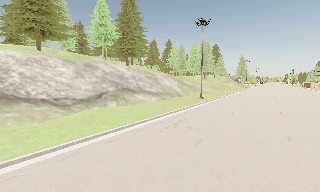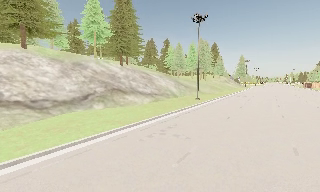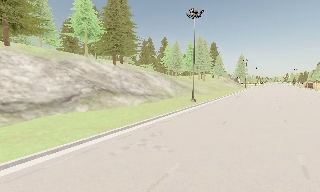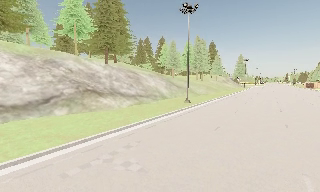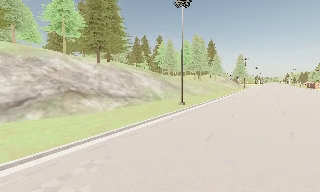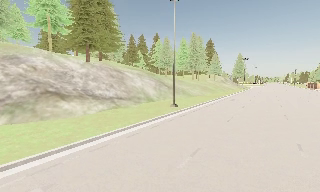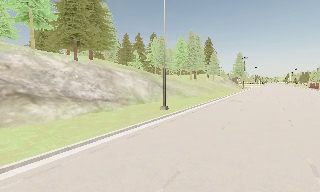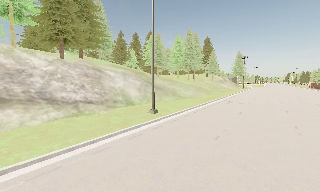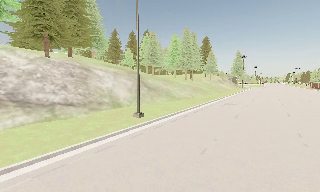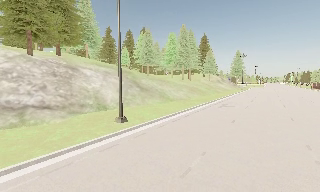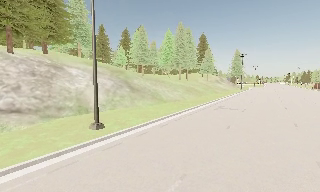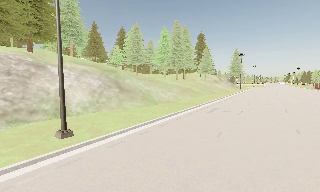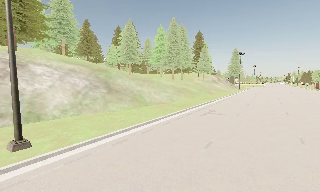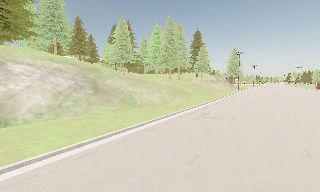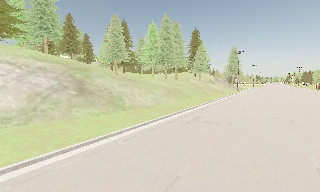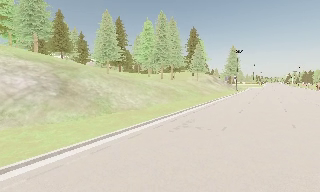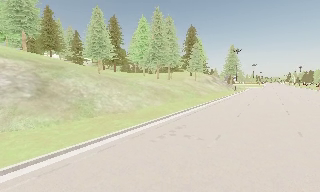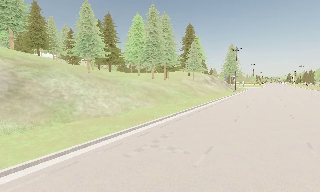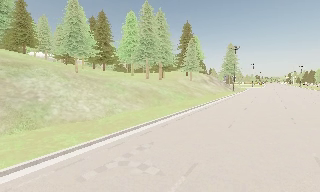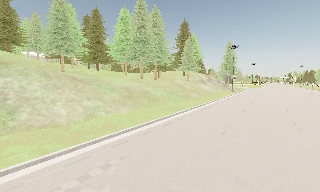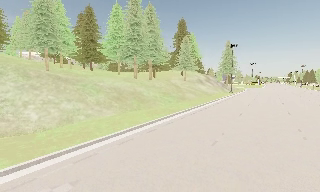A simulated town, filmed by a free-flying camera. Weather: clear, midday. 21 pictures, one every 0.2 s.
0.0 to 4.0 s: The camera travels forward and to its right, about 35 m, so what stands in front looms larger.
The film runs forward here.
